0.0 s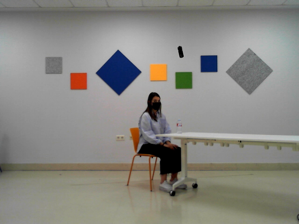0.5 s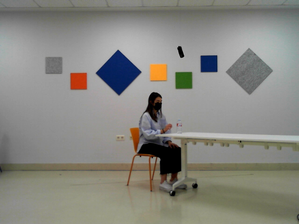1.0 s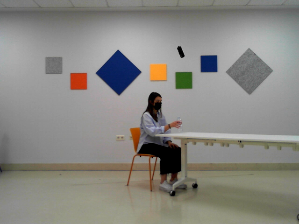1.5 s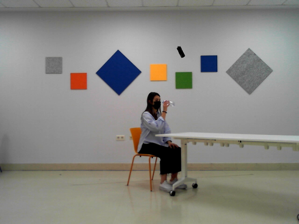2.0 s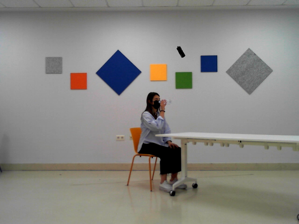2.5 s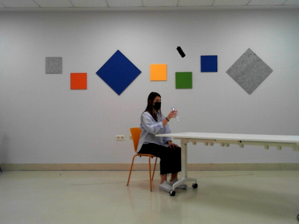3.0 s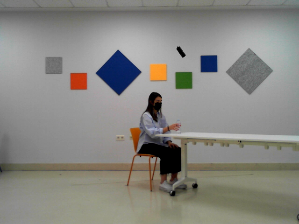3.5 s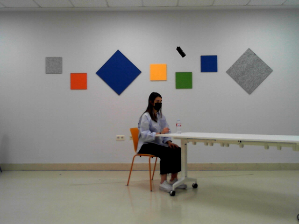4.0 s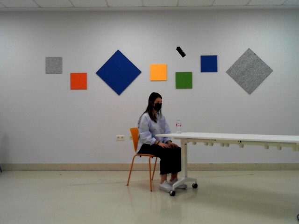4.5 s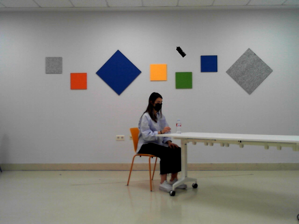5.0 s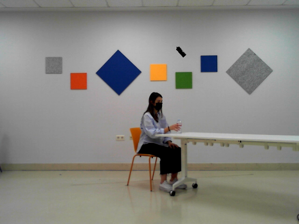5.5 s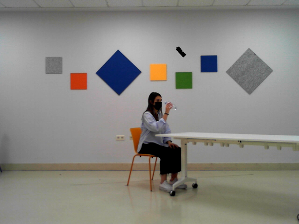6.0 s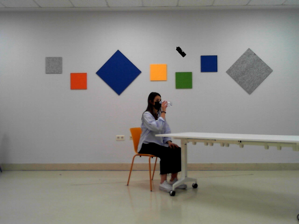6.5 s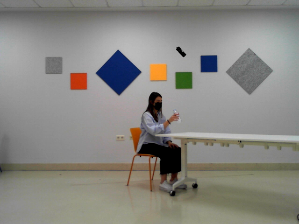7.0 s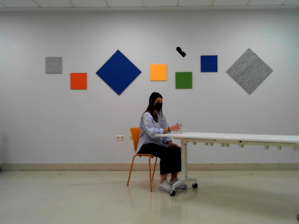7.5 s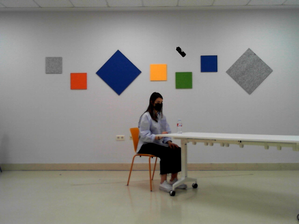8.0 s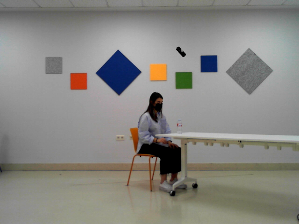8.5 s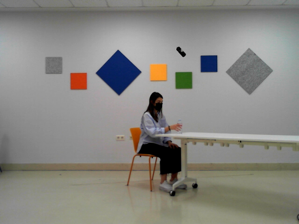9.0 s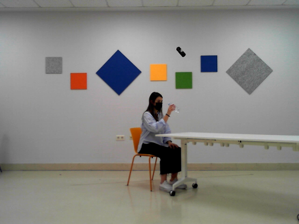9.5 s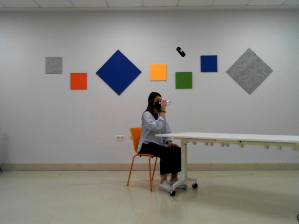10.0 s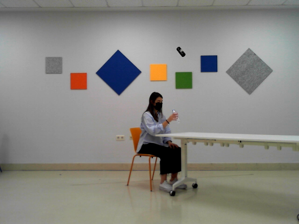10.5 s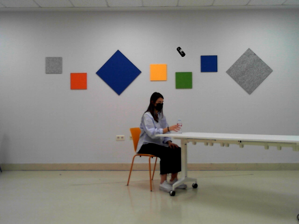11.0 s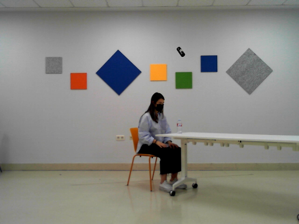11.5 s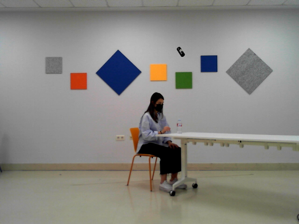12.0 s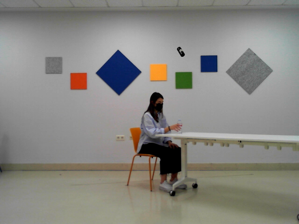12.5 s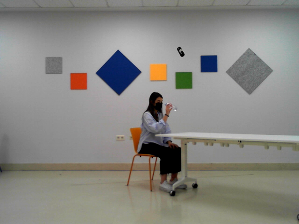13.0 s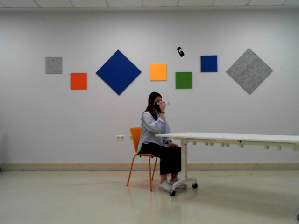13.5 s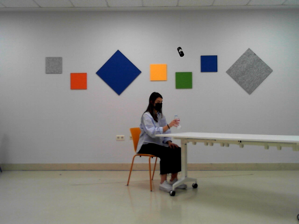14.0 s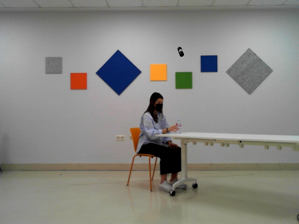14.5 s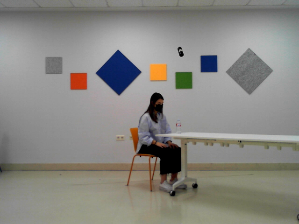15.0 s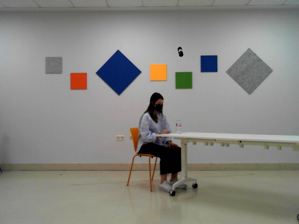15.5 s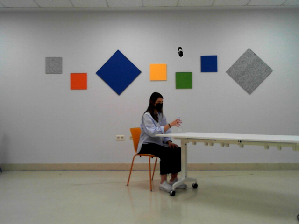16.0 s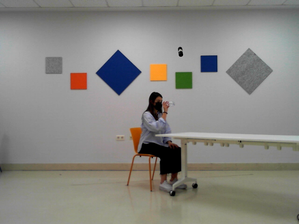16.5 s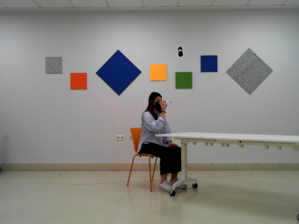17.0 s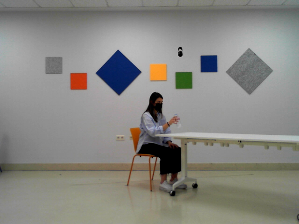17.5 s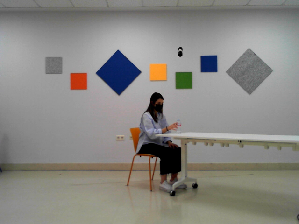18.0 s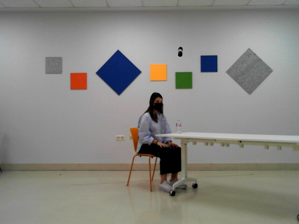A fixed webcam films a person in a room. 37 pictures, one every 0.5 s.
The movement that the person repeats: Drink from a bottle, right hand.
